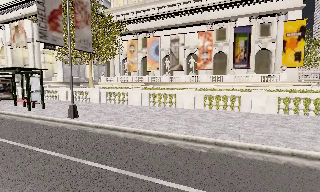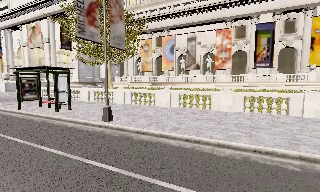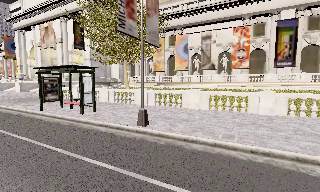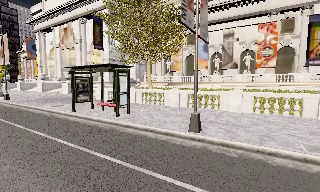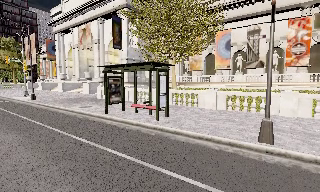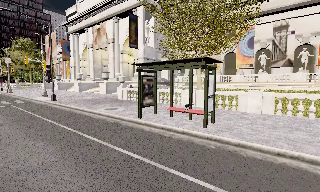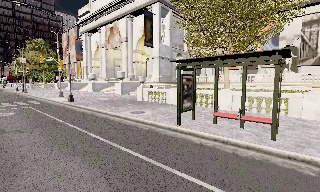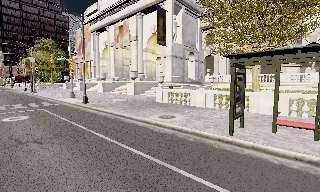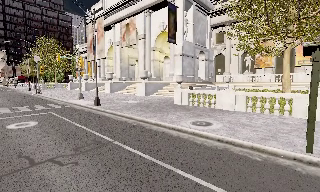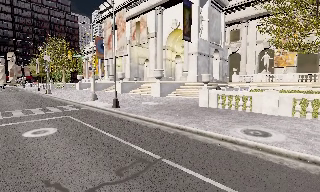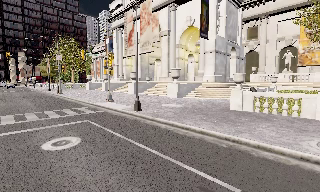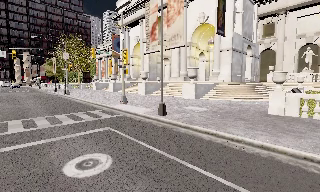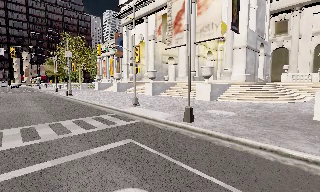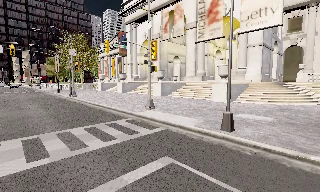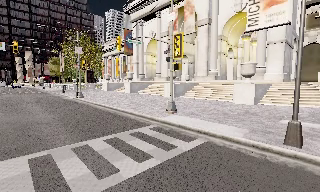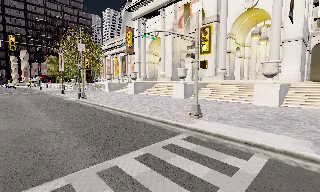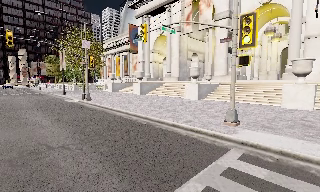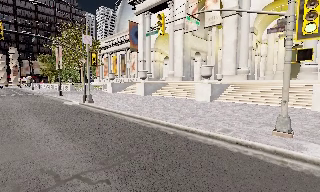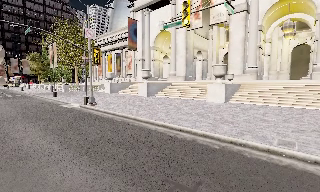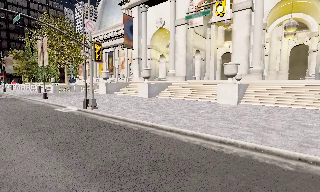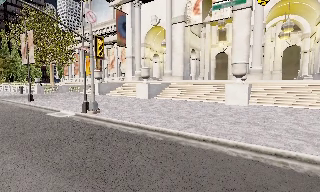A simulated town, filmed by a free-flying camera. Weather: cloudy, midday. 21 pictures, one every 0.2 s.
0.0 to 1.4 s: The camera swings to its left by about 20 degrees, and the scene slides to the right. It travels to its left and forward, about 13 m, so close, fixed things drift to the right.
1.4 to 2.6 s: The camera travels to its left and forward, about 11 m, so close, fixed things drift to the right.
2.6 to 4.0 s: The camera pans to its right, which is clockwise from overhead, by about 15 degrees. It travels to its left and forward, about 14 m, so close, fixed things drift to the right.
The film runs forward here.
